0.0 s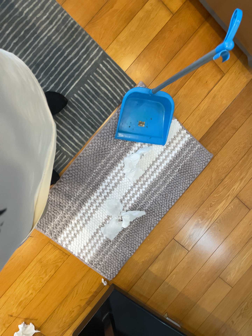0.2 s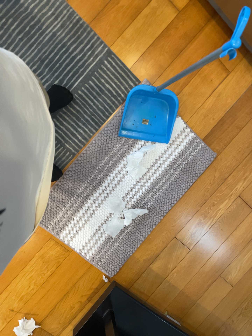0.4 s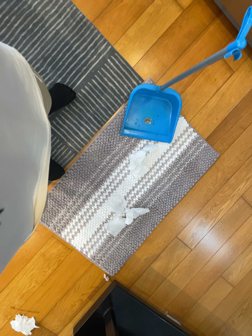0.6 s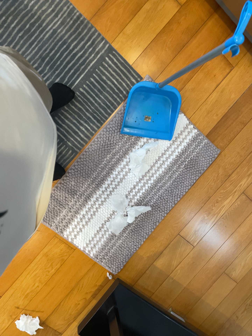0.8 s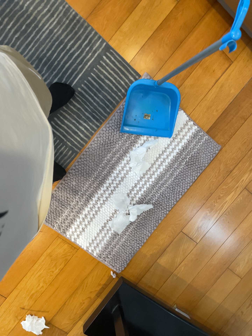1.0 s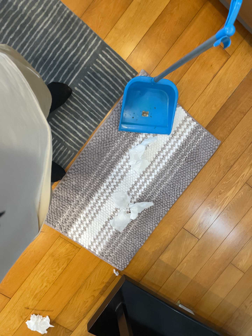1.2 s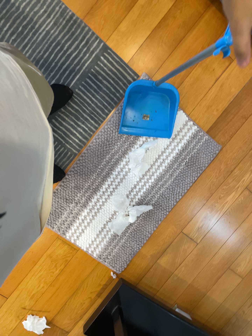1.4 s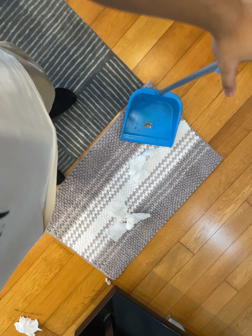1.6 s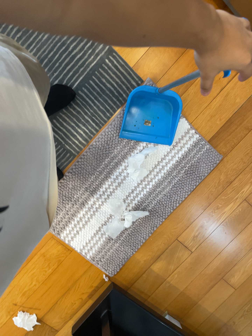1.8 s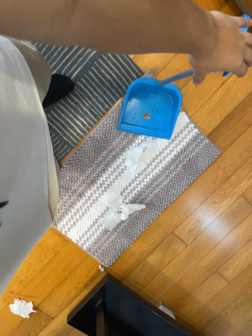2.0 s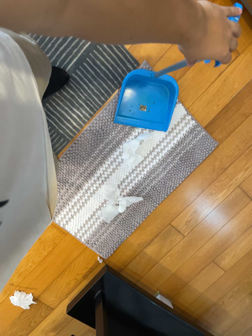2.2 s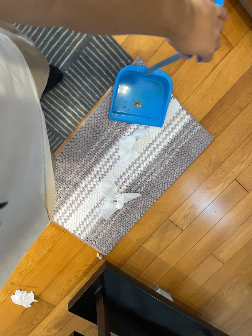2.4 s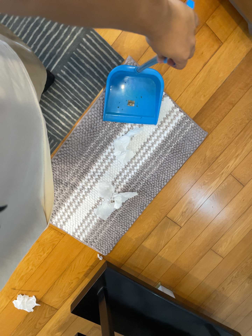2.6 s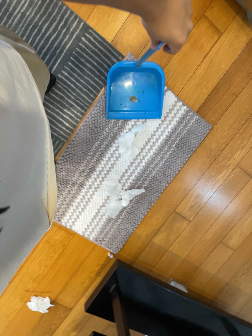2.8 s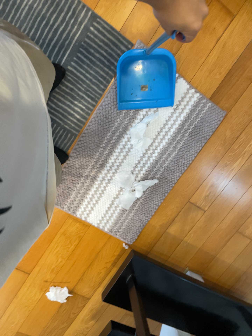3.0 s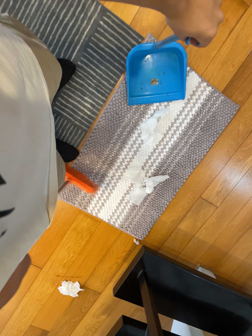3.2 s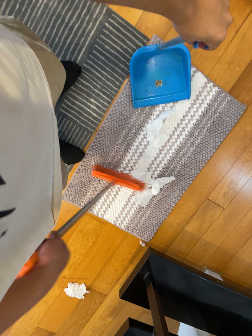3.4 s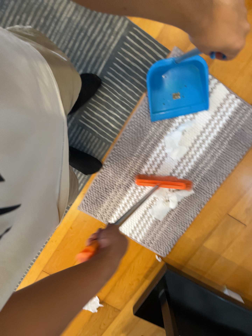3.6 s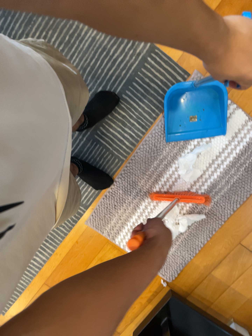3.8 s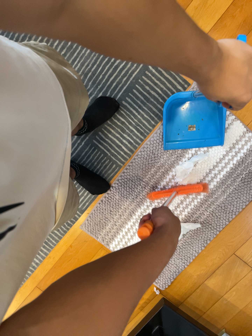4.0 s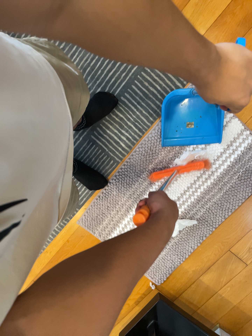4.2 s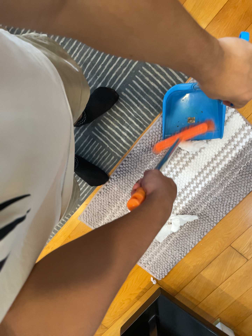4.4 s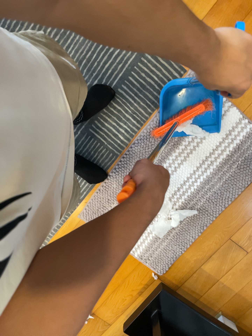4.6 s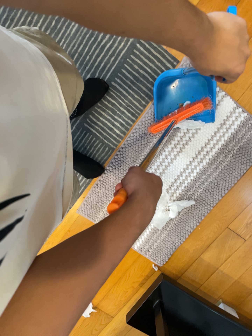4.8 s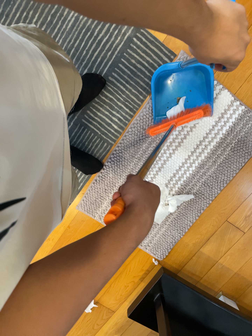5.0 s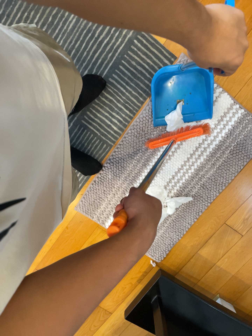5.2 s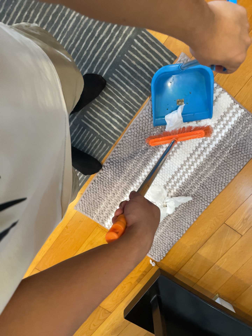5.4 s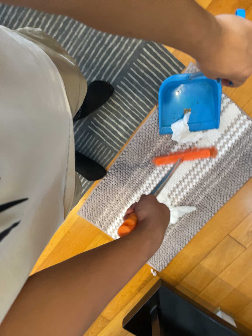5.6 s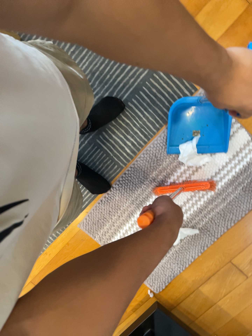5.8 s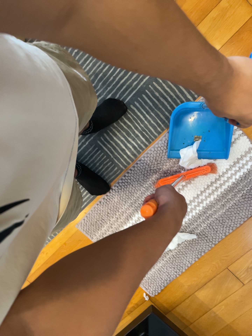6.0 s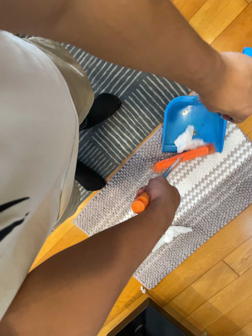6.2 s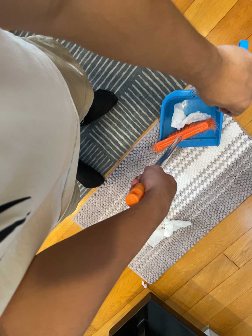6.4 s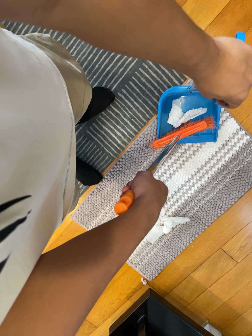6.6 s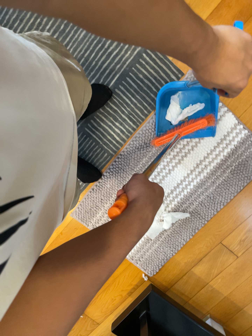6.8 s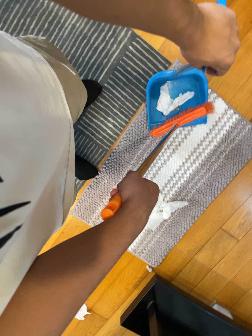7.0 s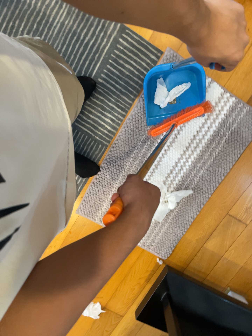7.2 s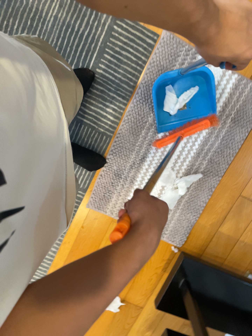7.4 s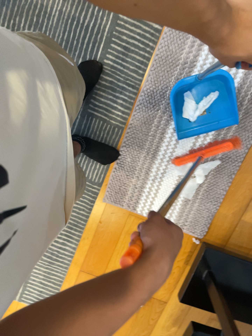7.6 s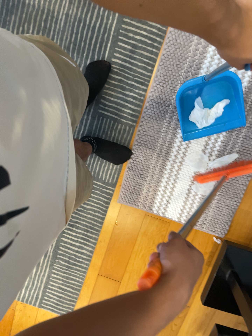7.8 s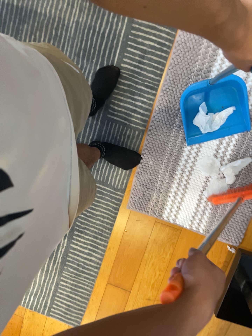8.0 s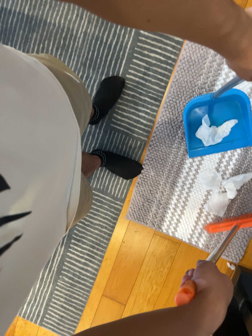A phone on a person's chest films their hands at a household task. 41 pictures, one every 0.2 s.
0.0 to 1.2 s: The camera shifts only a little, or ends up much as it began.
1.2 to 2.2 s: The camera travels toward the top of its view, about 8 cm.
2.2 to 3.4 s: The camera pans to its left by about 10 degrees.
3.4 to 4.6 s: The camera shifts only a little, or ends up much as it began.
4.6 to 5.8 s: The camera rolls about its line of sight by about 10 degrees, and the scene rotates clockwise.
5.8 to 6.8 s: The camera rolls about its line of sight by about 10 degrees, and the scene rotates counterclockwise.
6.8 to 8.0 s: The camera pans to its left by about 15 degrees. It travels toward the bottom of its view, forward and to its right, about 24 cm, so close, fixed things drift upward. It rolls about its line of sight by about 15 degrees, and the scene rotates counterclockwise.
The film runs forward here.
